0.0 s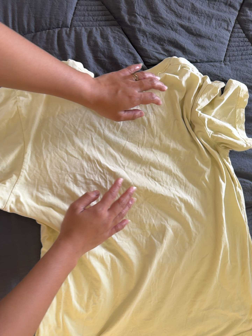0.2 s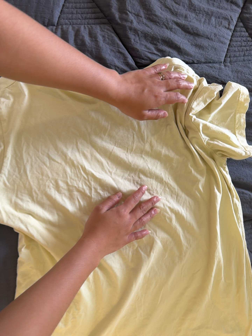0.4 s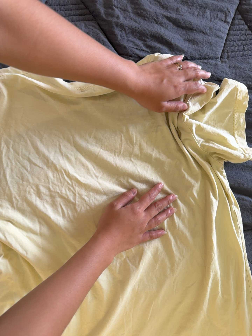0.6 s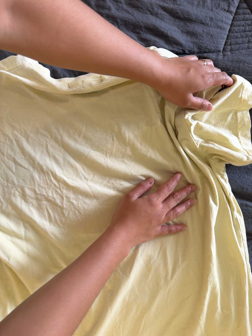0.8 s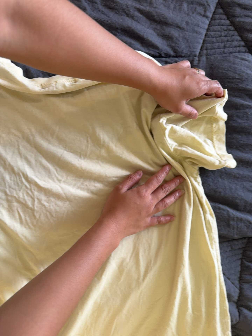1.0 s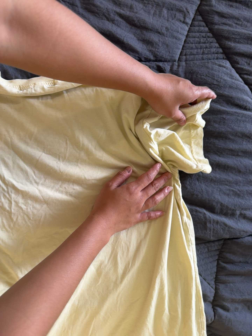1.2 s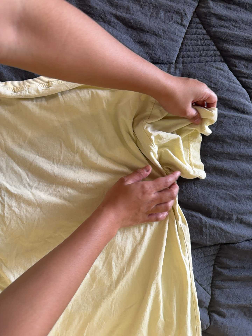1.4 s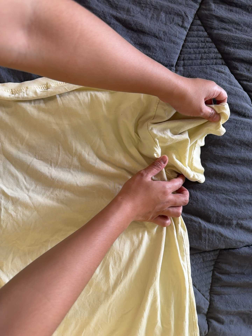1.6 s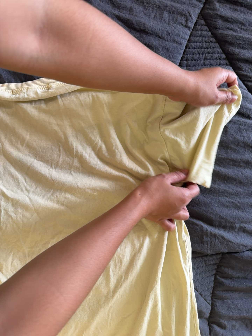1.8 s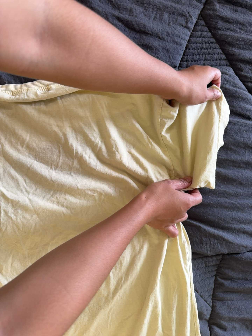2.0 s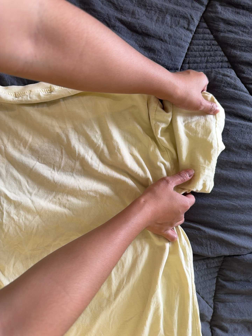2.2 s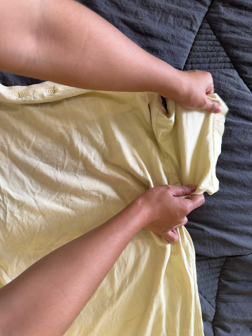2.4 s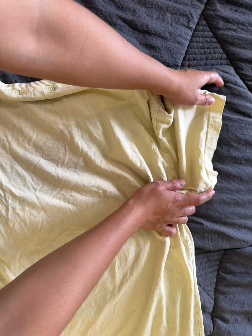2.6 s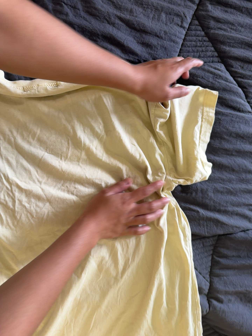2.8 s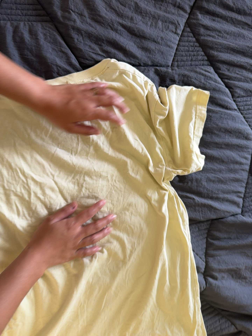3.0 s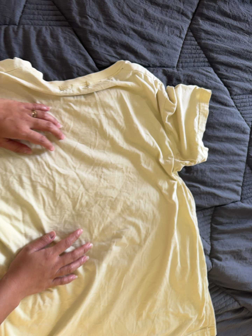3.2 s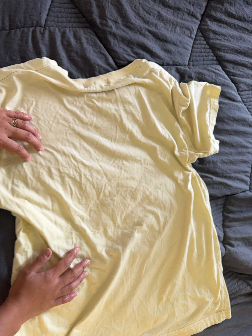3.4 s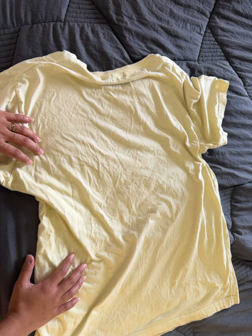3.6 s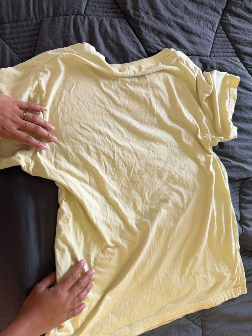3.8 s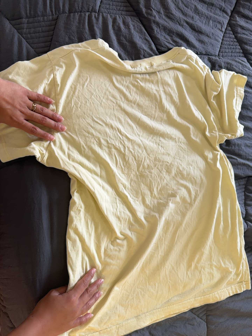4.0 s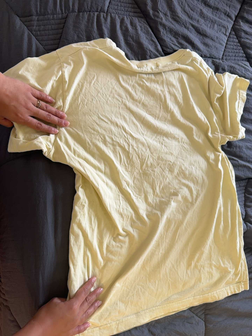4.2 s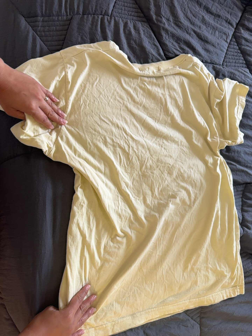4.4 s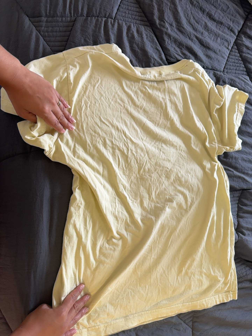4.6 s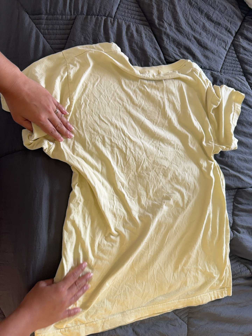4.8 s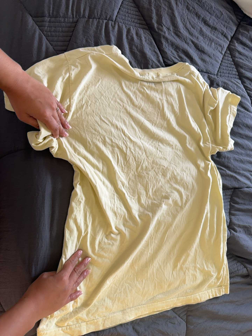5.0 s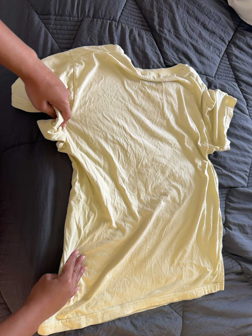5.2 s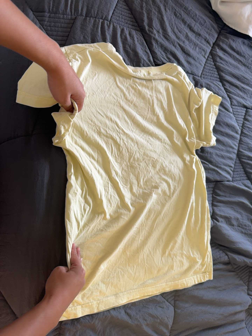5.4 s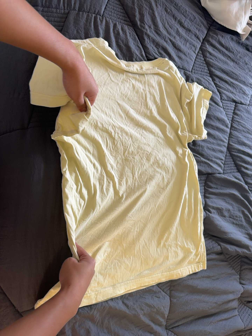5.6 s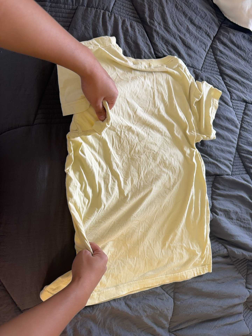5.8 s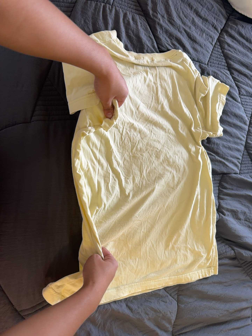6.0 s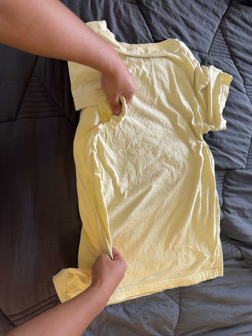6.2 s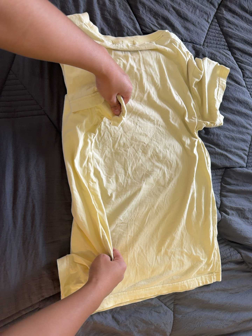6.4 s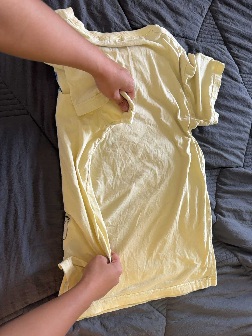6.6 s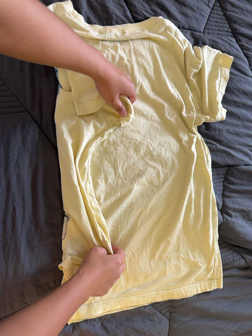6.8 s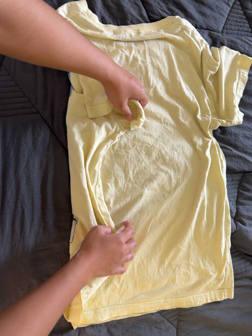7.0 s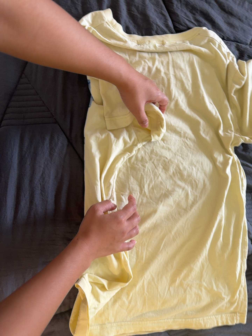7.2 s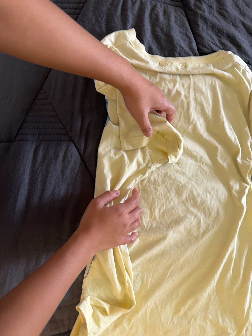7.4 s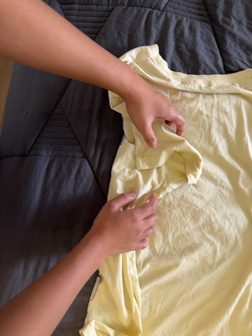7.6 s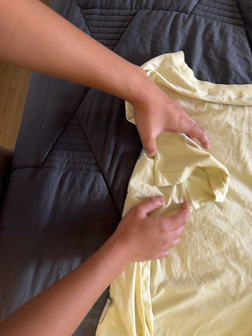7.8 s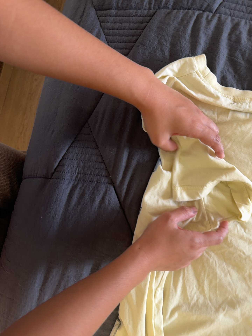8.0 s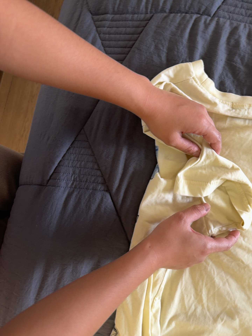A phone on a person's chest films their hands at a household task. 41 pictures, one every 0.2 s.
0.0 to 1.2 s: The camera travels to its right and forward, about 20 cm, so close, fixed things drift to the left.
1.2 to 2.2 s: The camera keeps its place and its aim.
2.2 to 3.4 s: The camera pans to its right by about 10 degrees. It travels to its left, backward and toward the bottom of its view, about 28 cm.
3.4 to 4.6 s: The camera travels to its left, toward the bottom of its view and backward, about 12 cm, so close, fixed things drift to the right.
4.6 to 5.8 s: The camera travels toward the bottom of its view, about 8 cm, so close, fixed things drift upward.
5.8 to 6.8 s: The camera pans to its left by about 10 degrees. It travels to its right and forward, about 18 cm.
6.8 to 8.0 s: The scene slides to the right, as the camera pans about 20 degrees to its left. It travels toward the top of its view and forward, about 18 cm, so close, fixed things drift downward. It rolls about its line of sight by about 15 degrees, and the scene rotates clockwise.
The film runs forward here.
